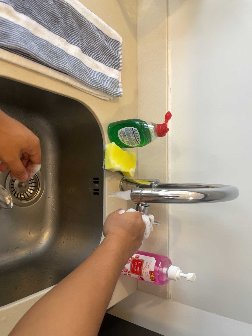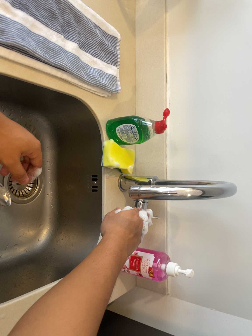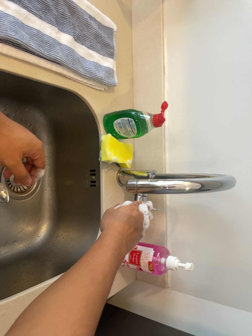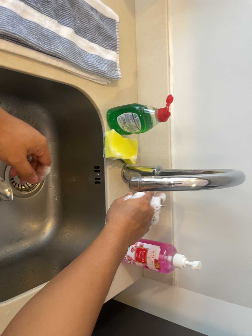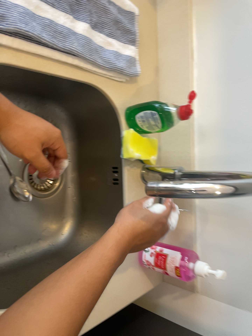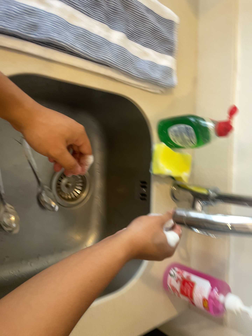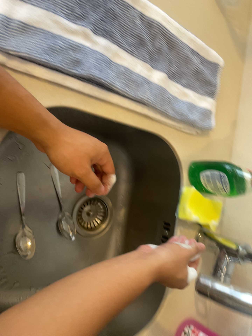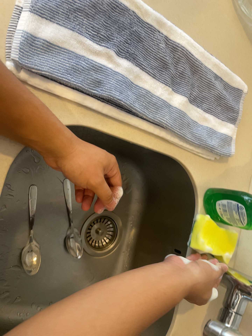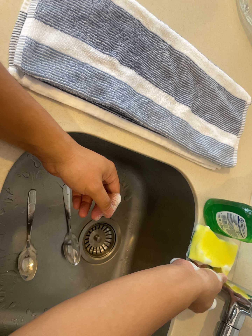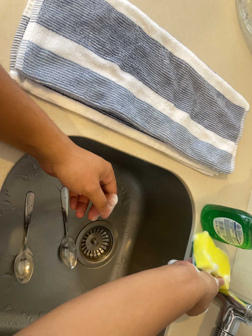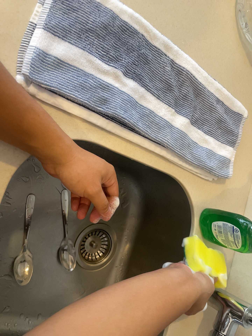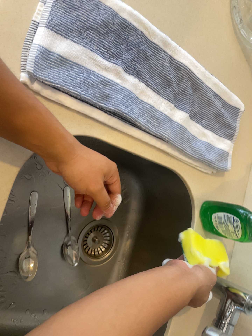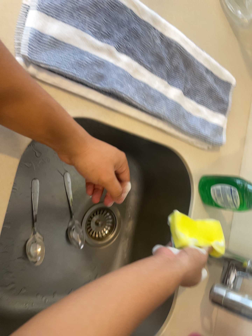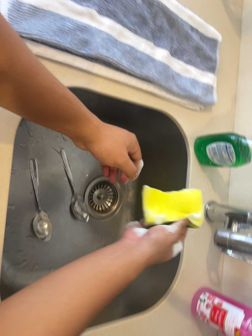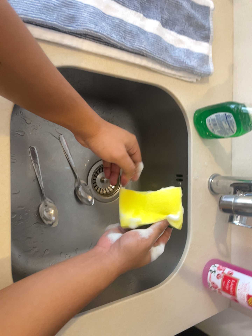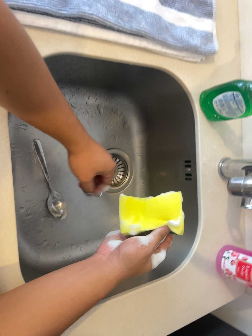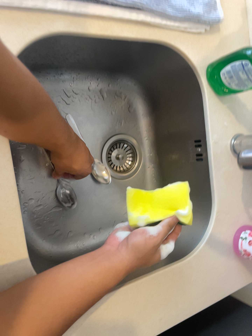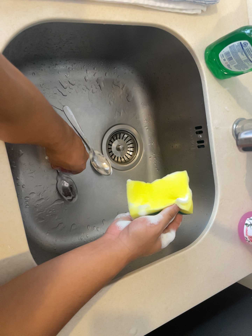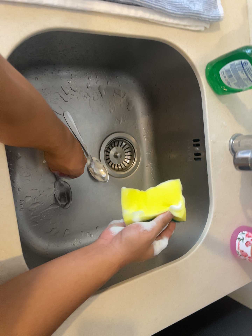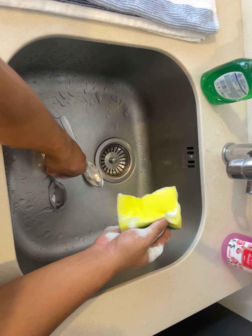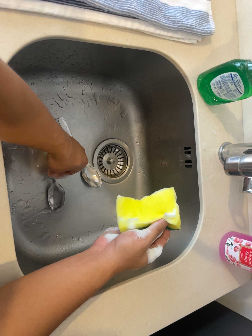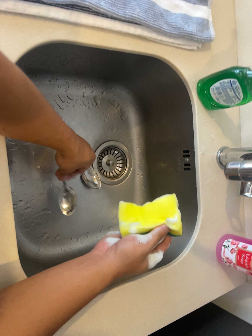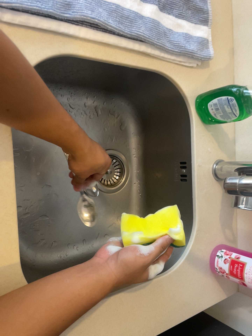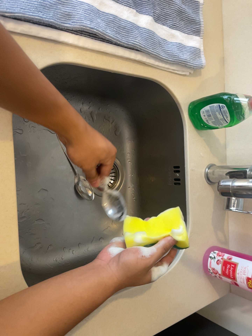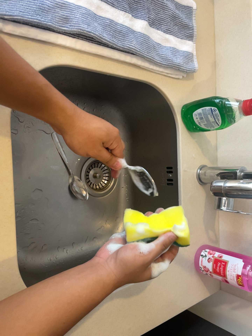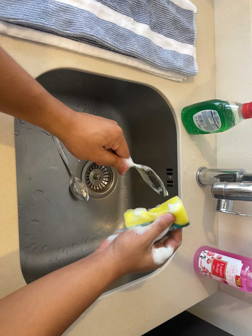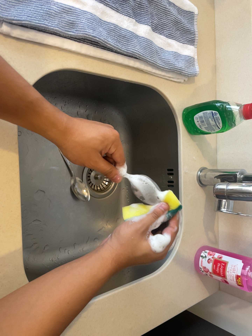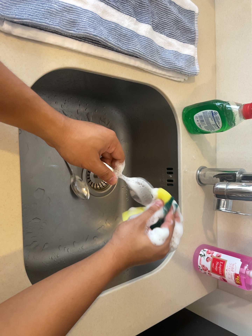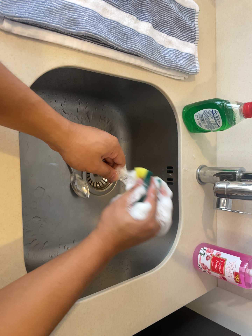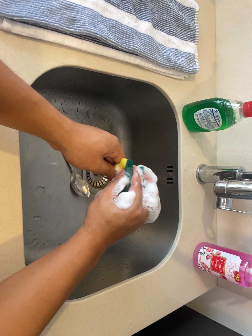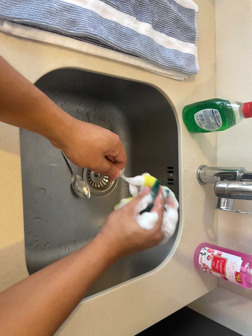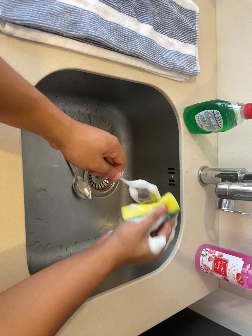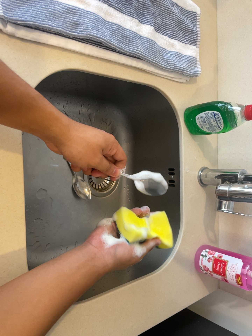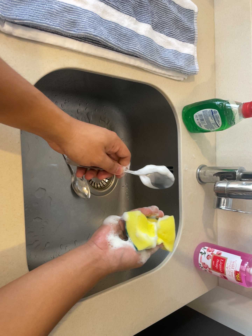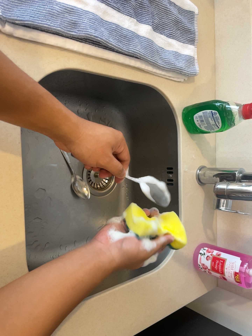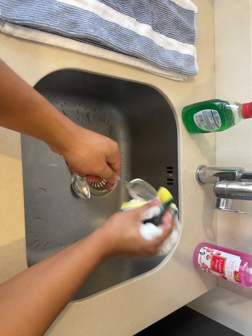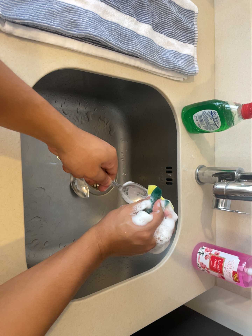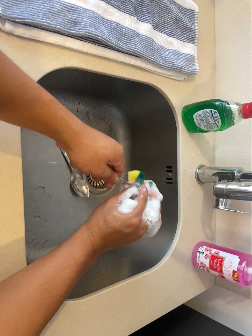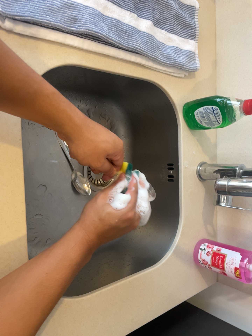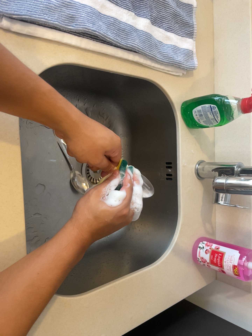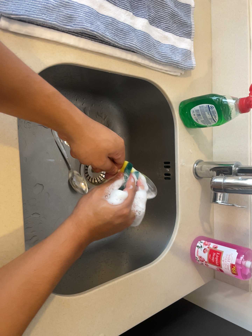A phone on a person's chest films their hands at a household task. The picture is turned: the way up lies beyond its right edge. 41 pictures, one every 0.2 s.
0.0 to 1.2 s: The camera pans to its left by about 20 degrees. It travels forward and toward the top of its view, about 14 cm, so what stands in front looms larger. It rolls about its line of sight by about 10 degrees, and the scene rotates clockwise.
1.2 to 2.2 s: The camera shifts only a little, or ends up much as it began.
2.2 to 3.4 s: The camera travels toward the bottom of its view, about 9 cm, so close, fixed things drift upward. Its aim tips toward the bottom of its view by about 15 degrees, and the scene shifts upward. It rolls about its line of sight by about 25 degrees, and the scene rotates counterclockwise.
3.4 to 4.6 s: The camera travels backward, about 7 cm, so what stands in front gets smaller.
4.6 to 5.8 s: The camera shifts only a little, or ends up much as it began.
5.8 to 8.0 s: The camera keeps its place and its aim.
The film runs backward here.
